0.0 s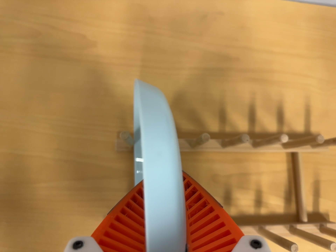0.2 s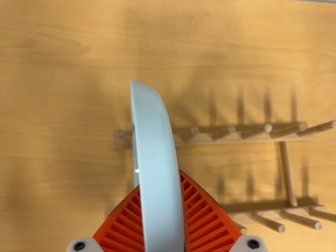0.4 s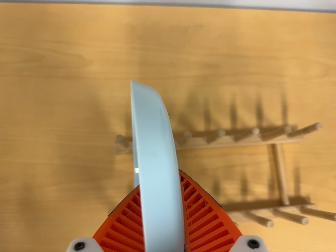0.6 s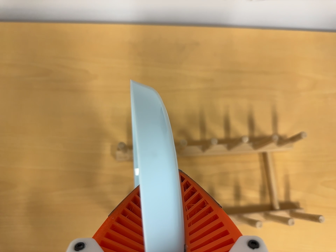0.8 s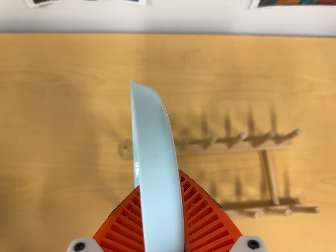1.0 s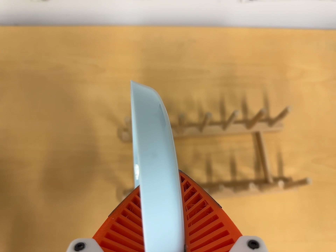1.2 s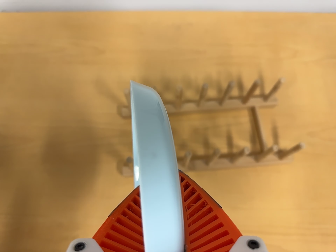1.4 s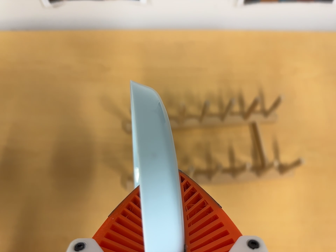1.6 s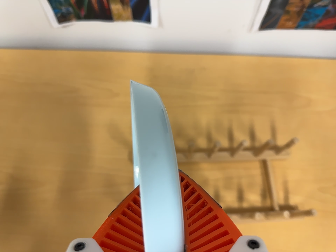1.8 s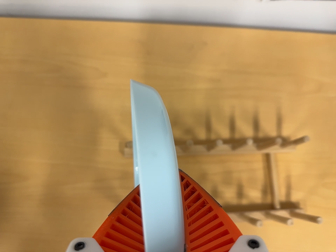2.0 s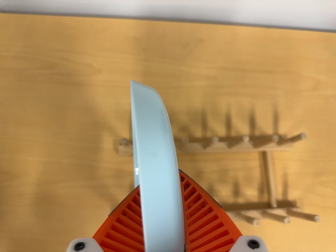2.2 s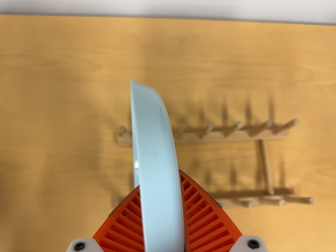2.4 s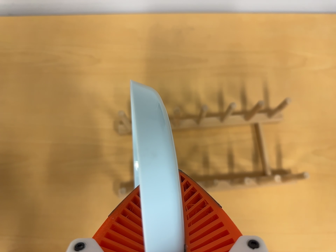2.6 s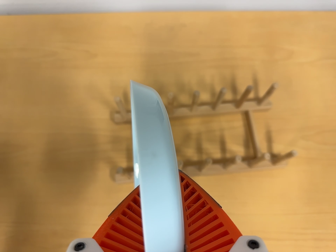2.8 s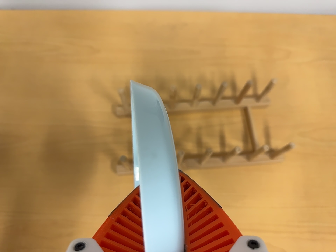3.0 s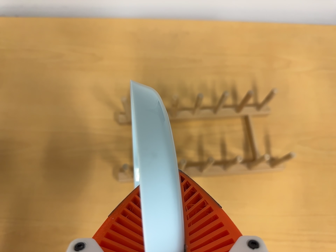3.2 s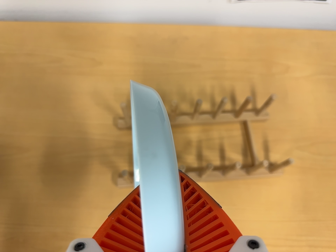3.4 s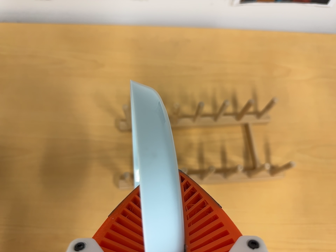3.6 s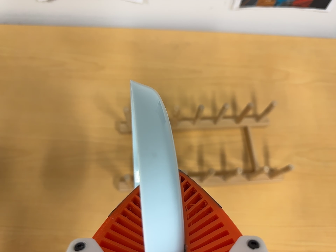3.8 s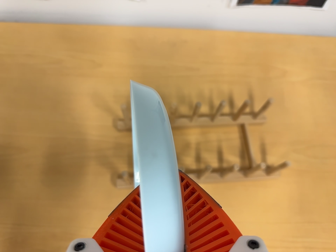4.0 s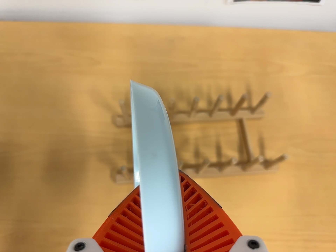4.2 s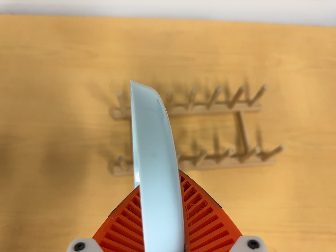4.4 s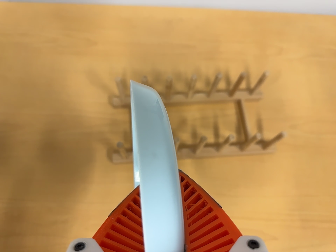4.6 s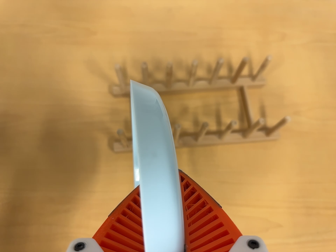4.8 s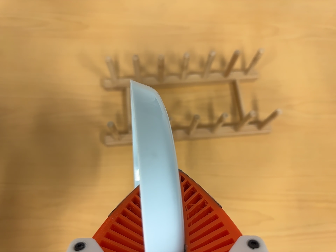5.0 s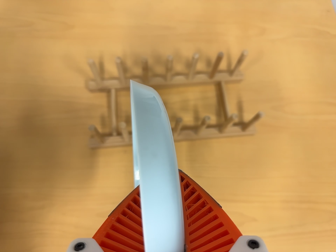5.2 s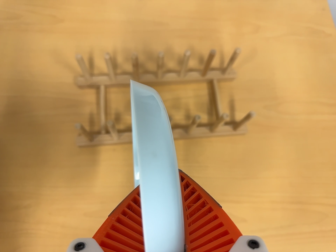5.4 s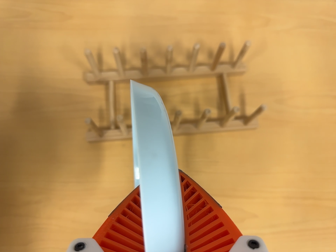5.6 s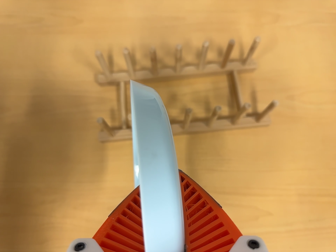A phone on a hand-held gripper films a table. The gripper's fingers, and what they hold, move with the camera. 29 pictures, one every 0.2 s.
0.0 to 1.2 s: The camera travels backward and toward the bottom of its view, about 18 cm, so what stands in front gets smaller. Its aim tips toward the top of its view by about 10 degrees.
1.2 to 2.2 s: The camera travels toward the top of its view and forward, about 10 cm.
2.2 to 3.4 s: The camera travels toward the bottom of its view and backward, about 9 cm.
3.4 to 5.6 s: The camera travels toward the bottom of its view and to its right, about 7 cm, so close, fixed things drift upward.
The film runs backward here.
